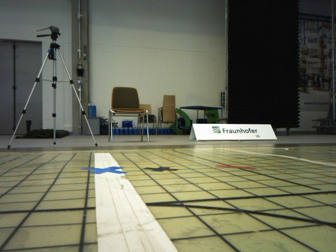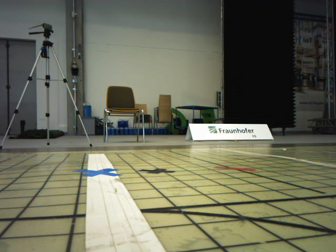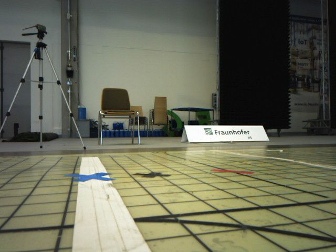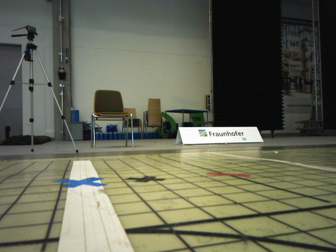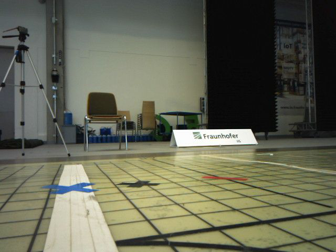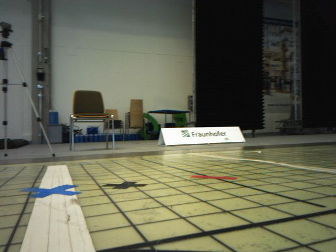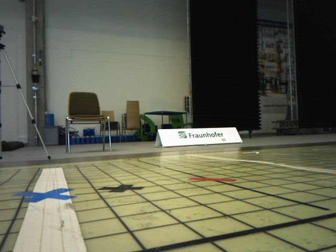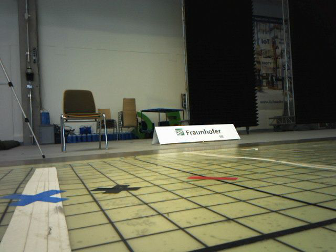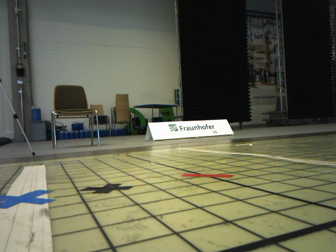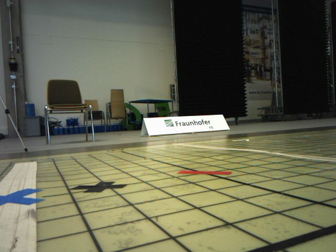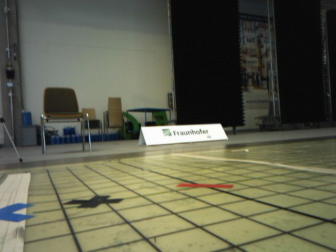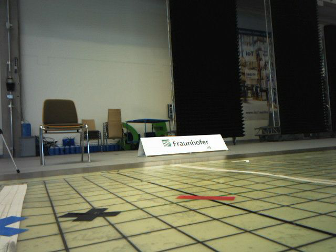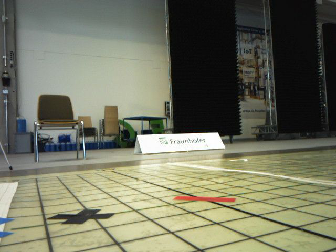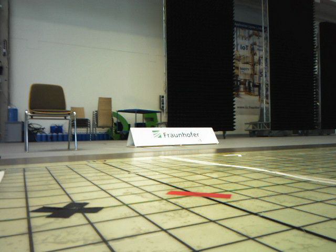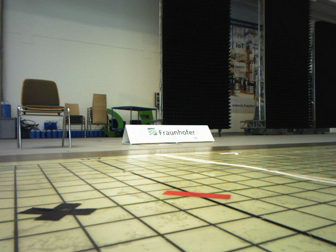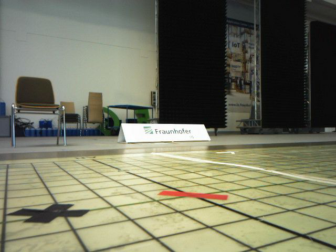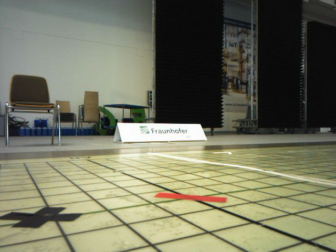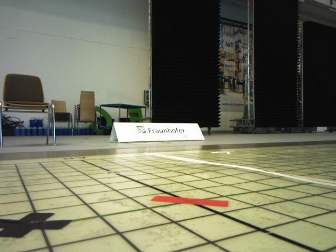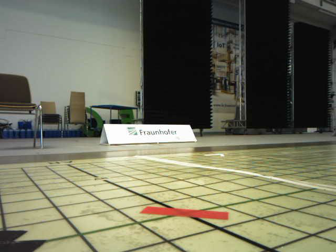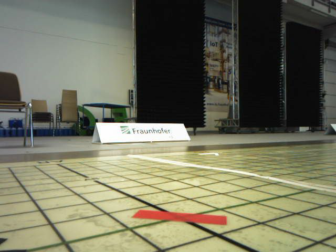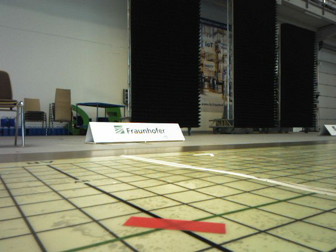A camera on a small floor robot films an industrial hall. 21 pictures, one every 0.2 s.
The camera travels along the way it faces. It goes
forward.
0.0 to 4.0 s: The camera pans to its right, which is clockwise from overhead, by about 20 degrees. It travels forward, about 0.8 m, so what stands in front looms larger.
The film runs forward here.
